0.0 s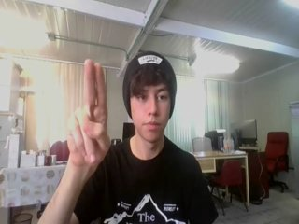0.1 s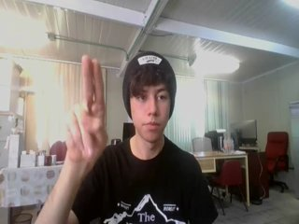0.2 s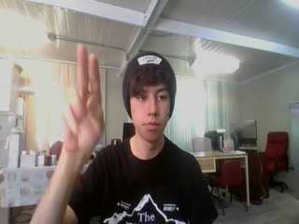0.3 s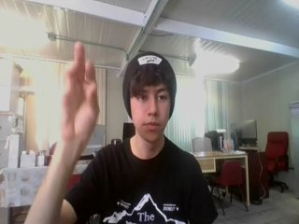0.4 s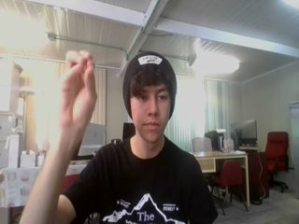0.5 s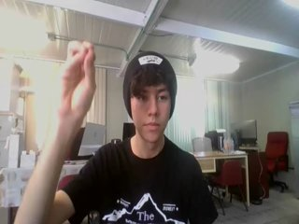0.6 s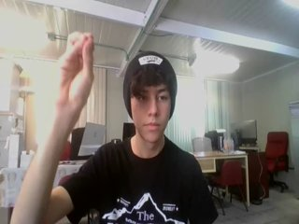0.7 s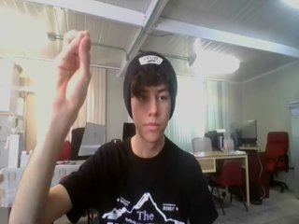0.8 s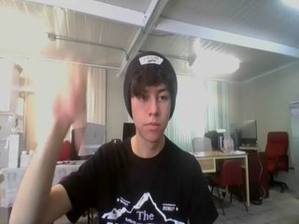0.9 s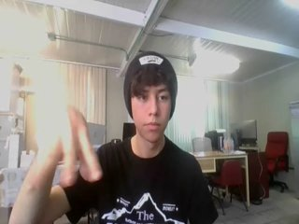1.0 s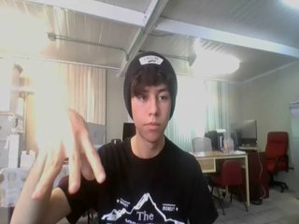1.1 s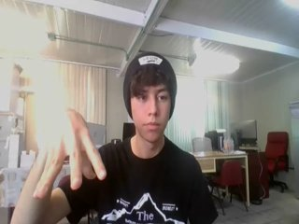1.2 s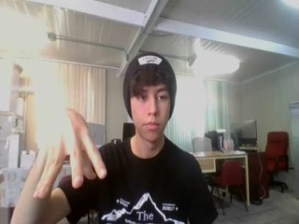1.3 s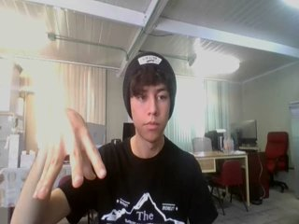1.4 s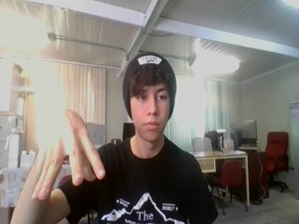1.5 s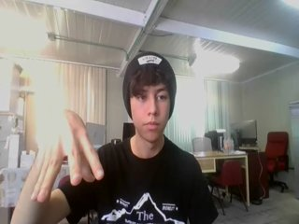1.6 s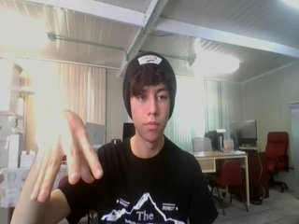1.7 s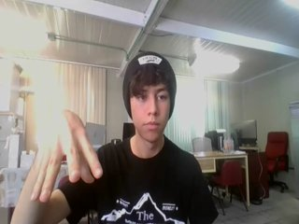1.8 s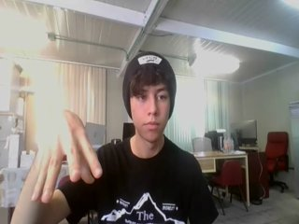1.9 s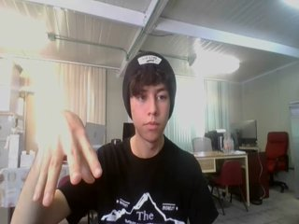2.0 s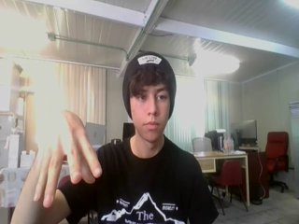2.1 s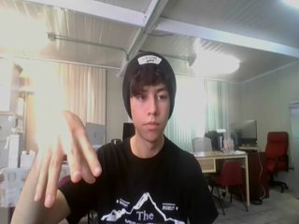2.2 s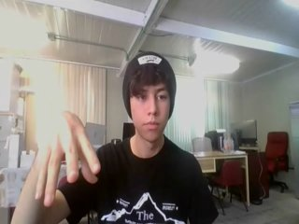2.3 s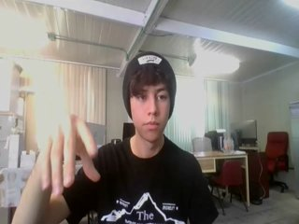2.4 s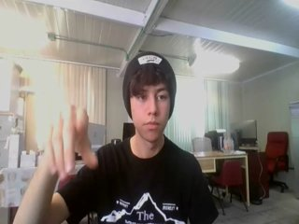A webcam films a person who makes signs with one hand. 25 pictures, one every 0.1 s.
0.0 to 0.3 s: Pointing with two fingers.
0.4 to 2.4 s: On the screen the hand sweeps downward. The name of the sign: Throw down.
